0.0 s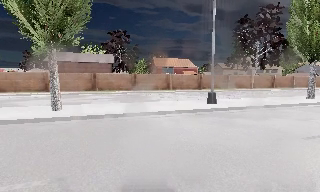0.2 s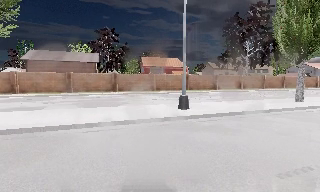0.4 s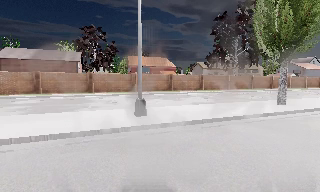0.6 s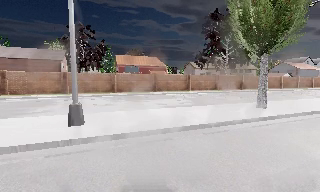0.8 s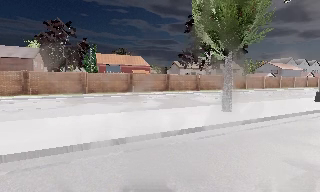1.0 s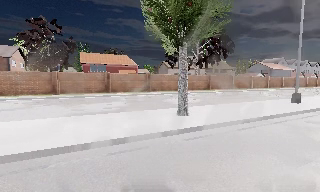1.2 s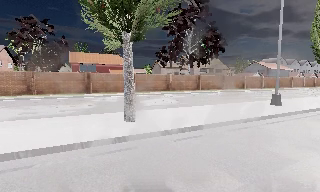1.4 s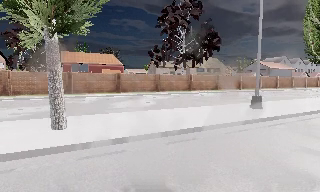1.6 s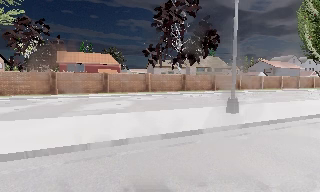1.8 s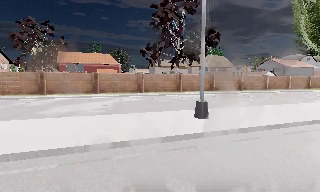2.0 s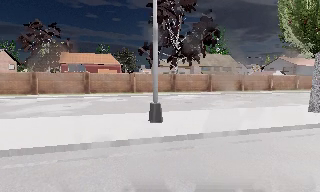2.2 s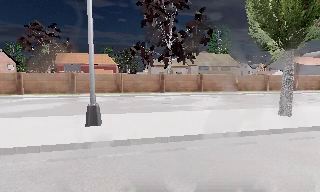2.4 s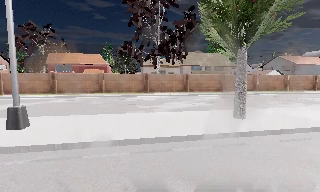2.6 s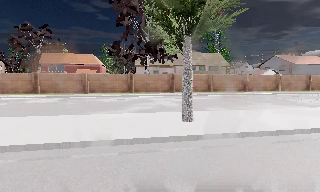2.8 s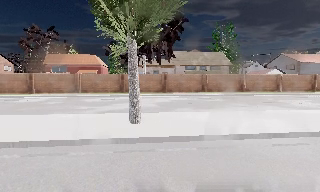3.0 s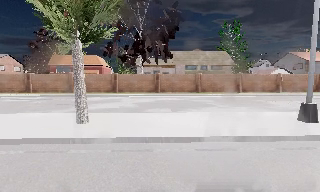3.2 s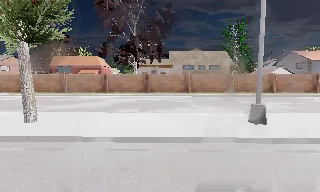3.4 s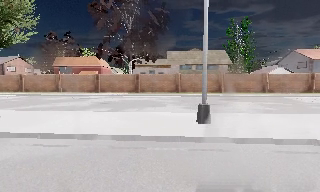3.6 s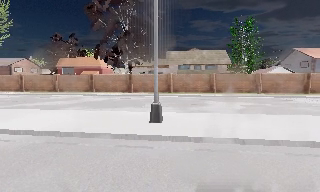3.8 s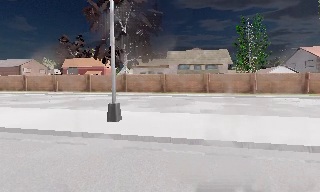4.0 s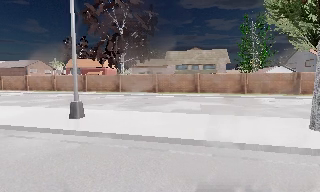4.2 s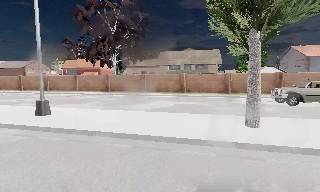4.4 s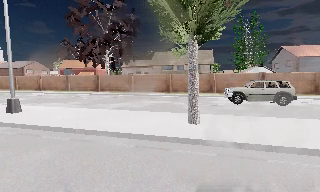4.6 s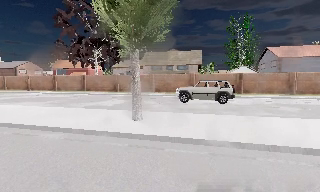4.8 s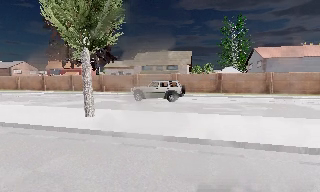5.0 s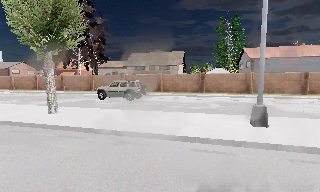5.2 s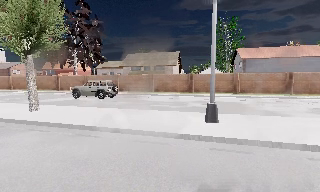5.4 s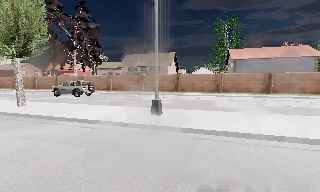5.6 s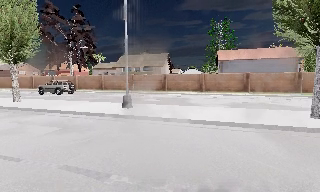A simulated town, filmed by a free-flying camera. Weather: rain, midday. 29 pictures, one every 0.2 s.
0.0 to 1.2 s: The camera travels to its right and forward, about 14 m, so close, fixed things drift to the left.
1.2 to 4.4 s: The camera pans to its left, which is counterclockwise from overhead, by about 40 degrees. It travels to its right, about 35 m, so close, fixed things drift to the left.
4.4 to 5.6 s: The camera travels to its right and backward, about 13 m, so close, fixed things drift to the left.
The film runs forward here.
